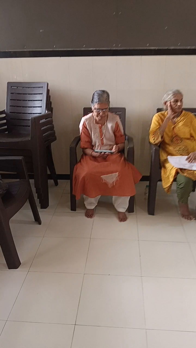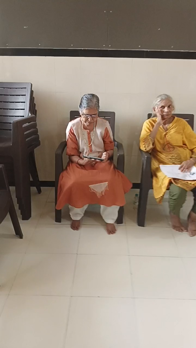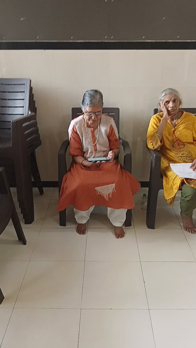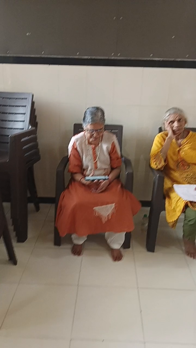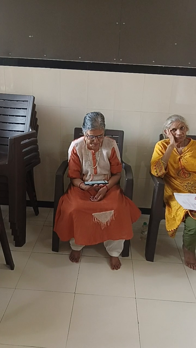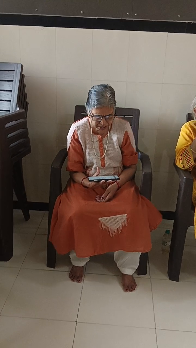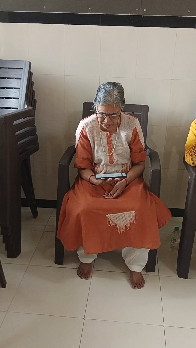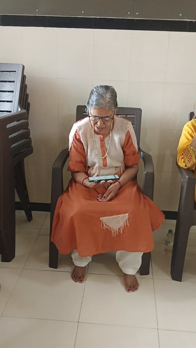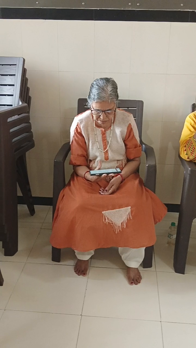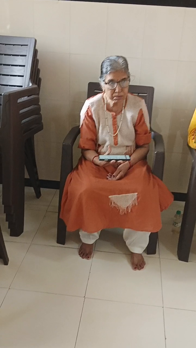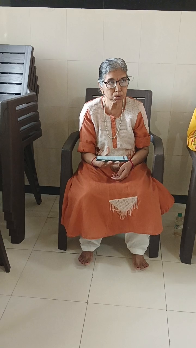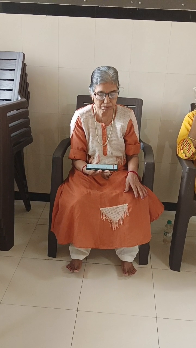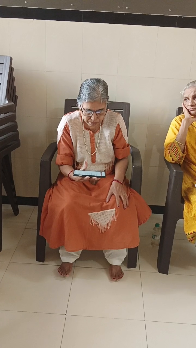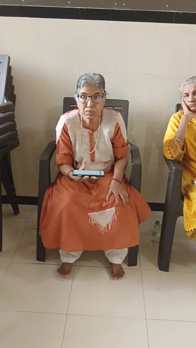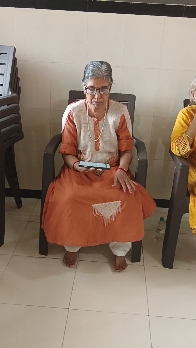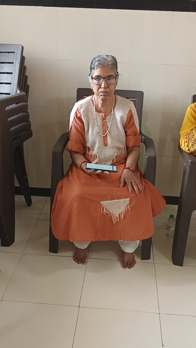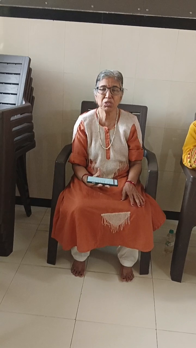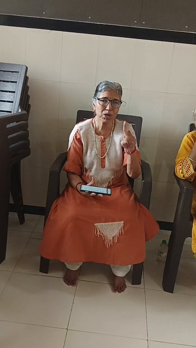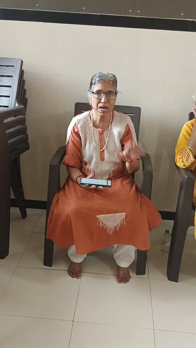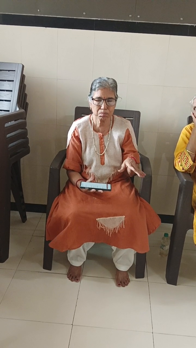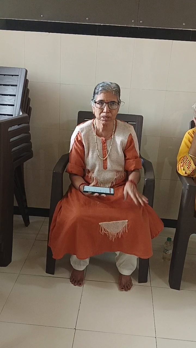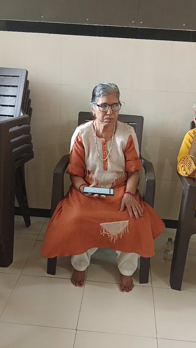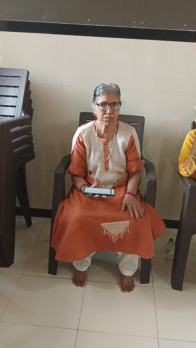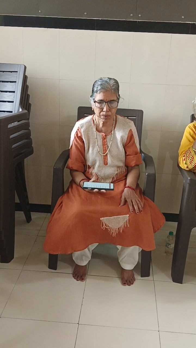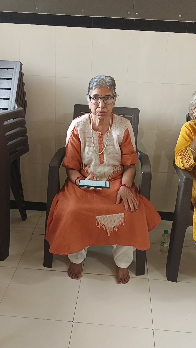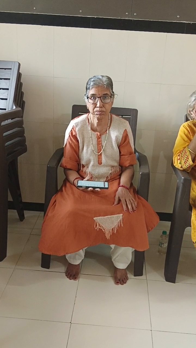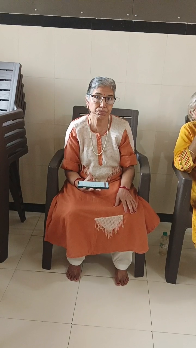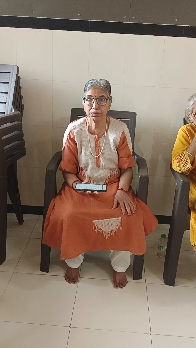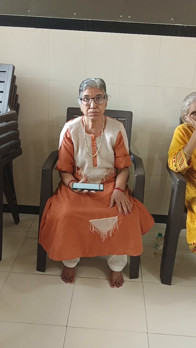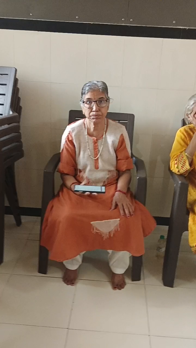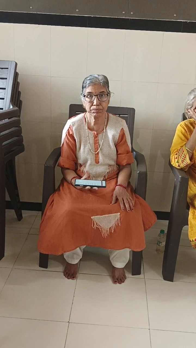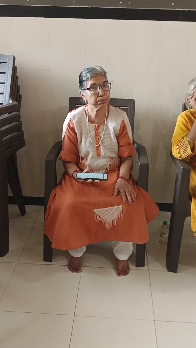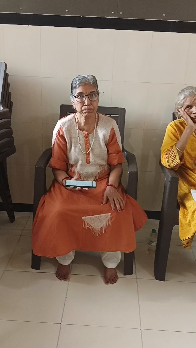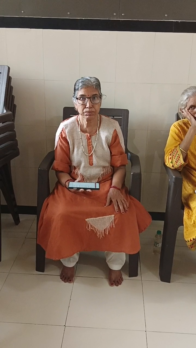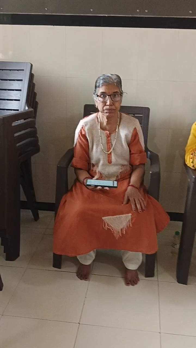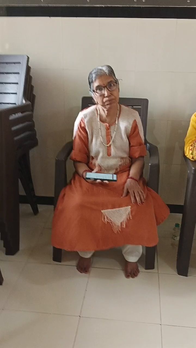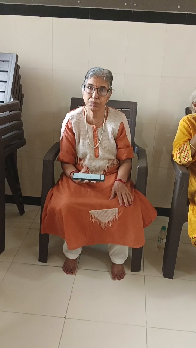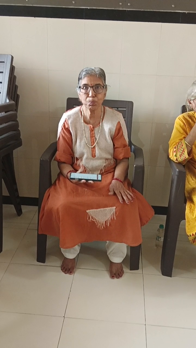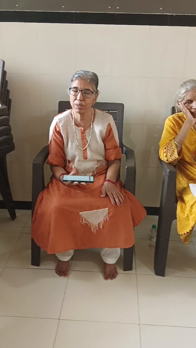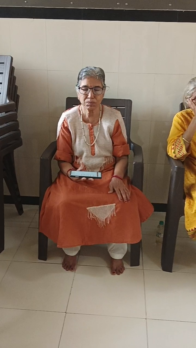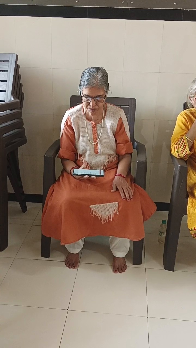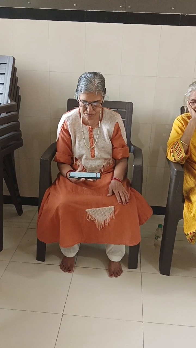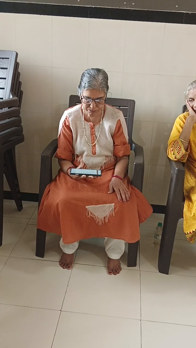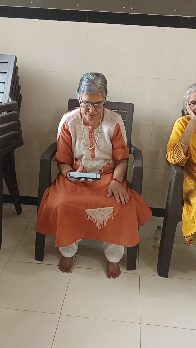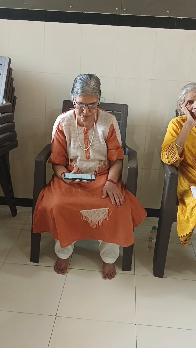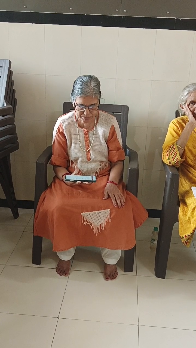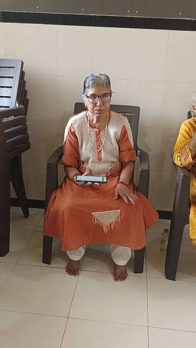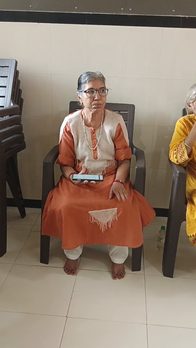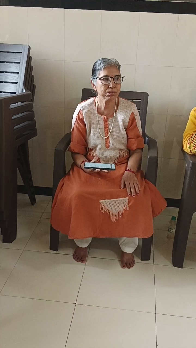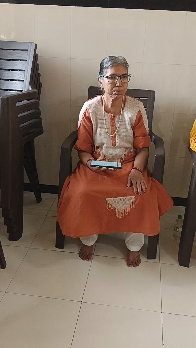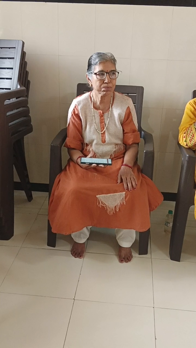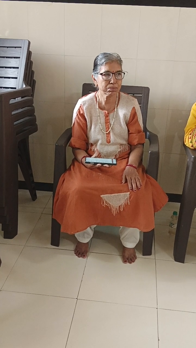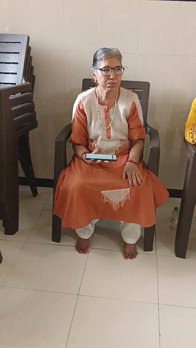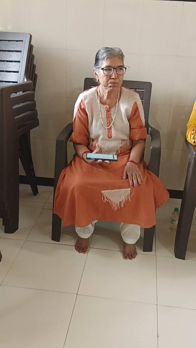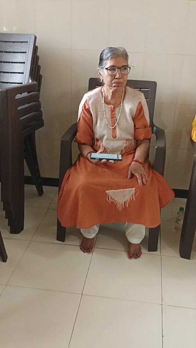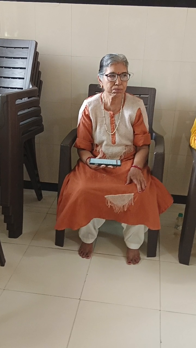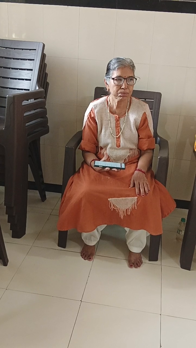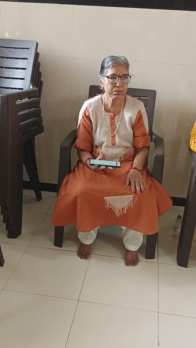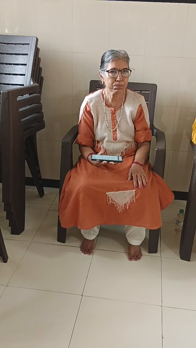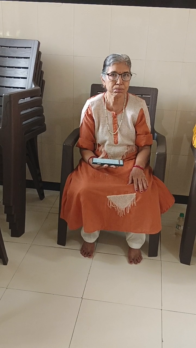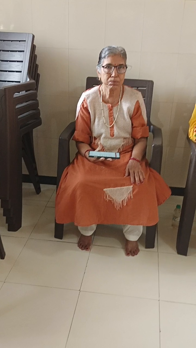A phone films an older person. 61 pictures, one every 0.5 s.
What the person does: Sitting.
